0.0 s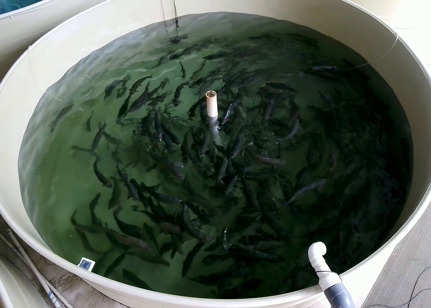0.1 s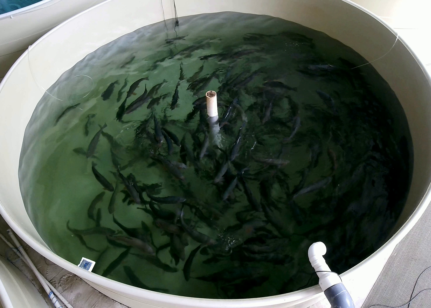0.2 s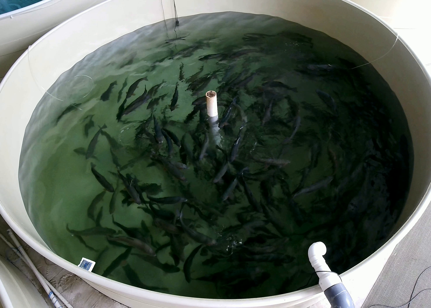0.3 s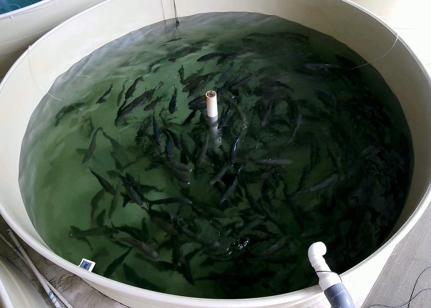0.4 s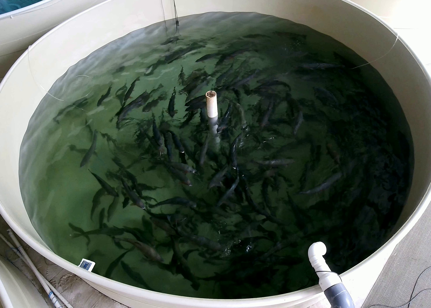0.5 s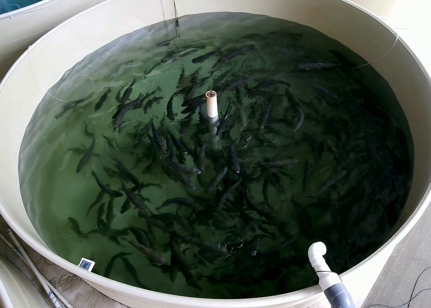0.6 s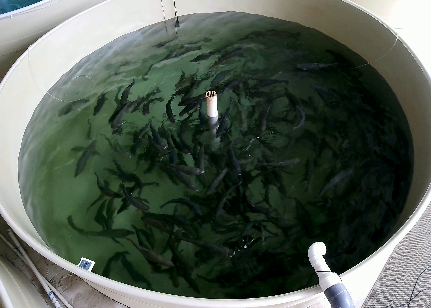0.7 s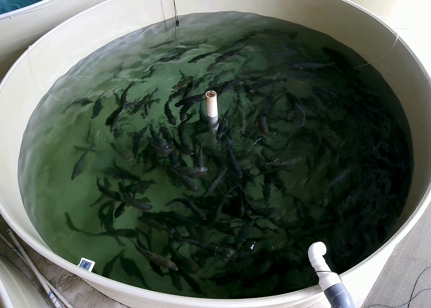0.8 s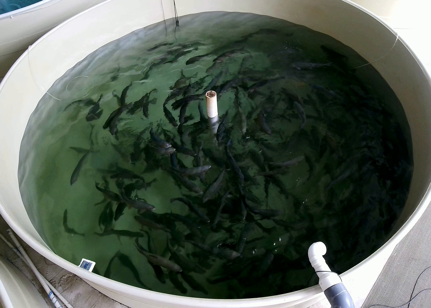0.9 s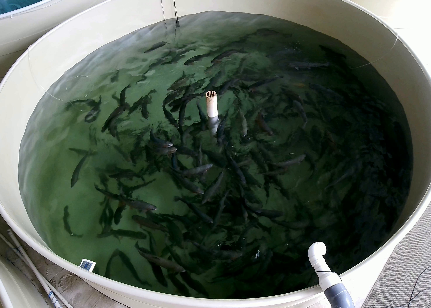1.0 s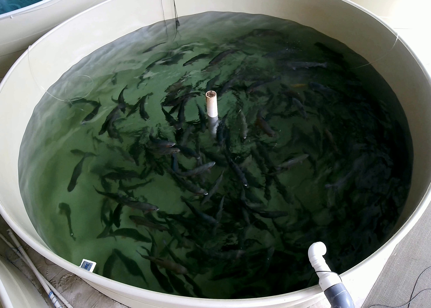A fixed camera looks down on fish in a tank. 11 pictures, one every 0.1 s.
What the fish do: Foraging.
